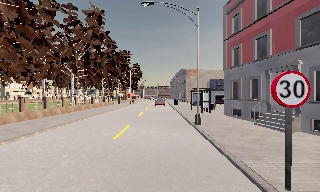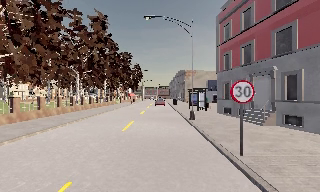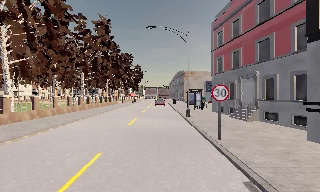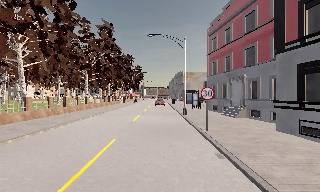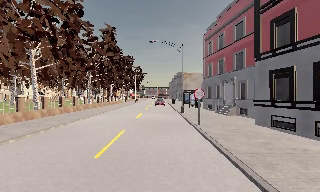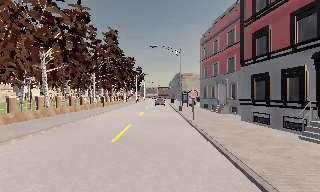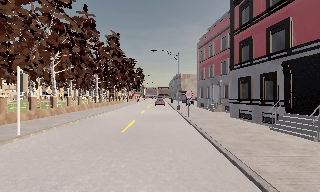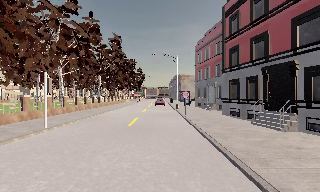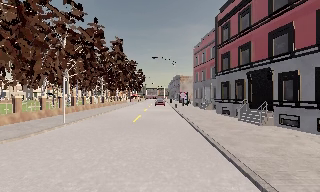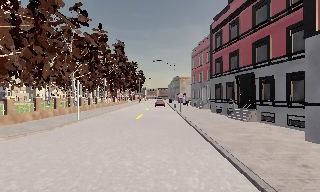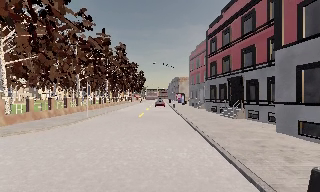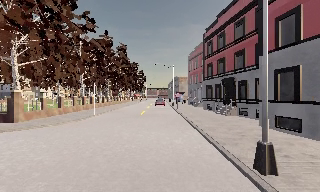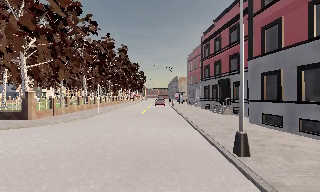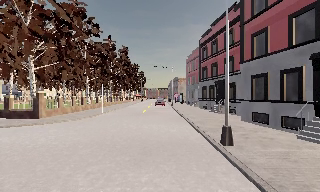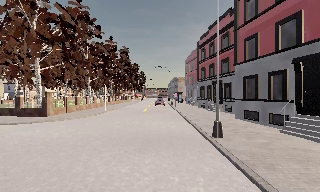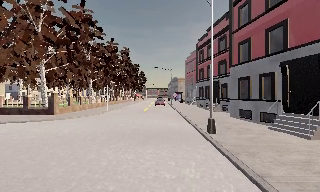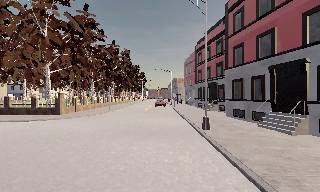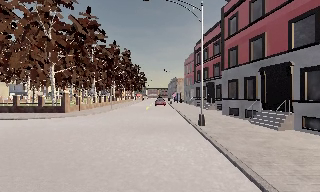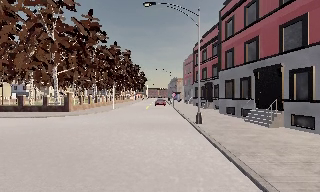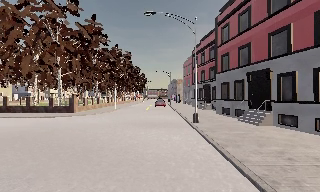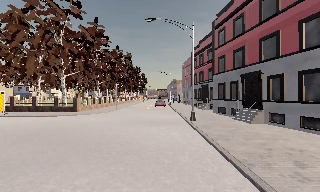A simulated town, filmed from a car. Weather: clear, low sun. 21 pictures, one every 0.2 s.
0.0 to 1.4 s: The camera travels backward, about 12 m, so what stands in front gets smaller.
1.4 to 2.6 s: The camera travels backward, about 9 m, so what stands in front gets smaller. It loses speed.
2.6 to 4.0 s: The camera travels backward, about 6 m, so what stands in front gets smaller.
The film runs backward here.
